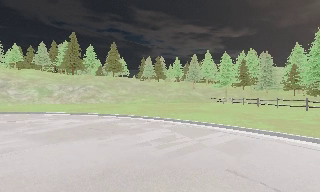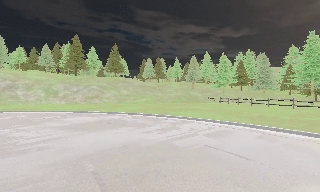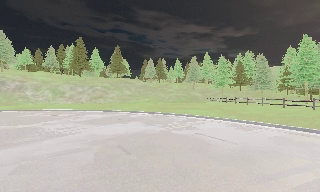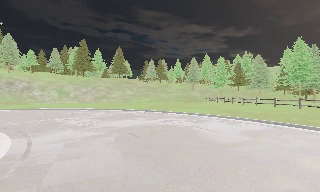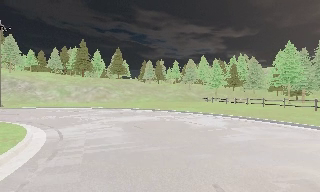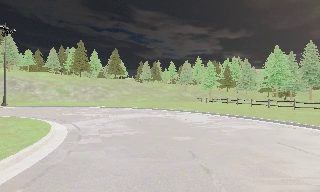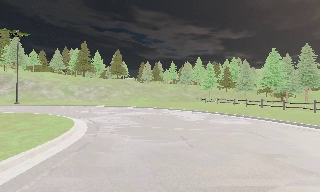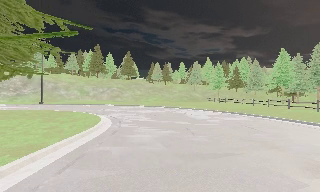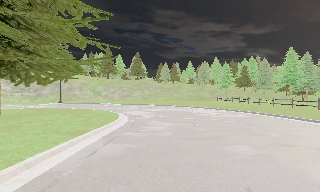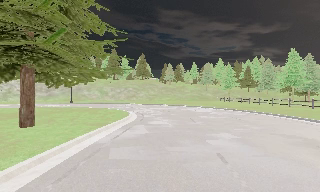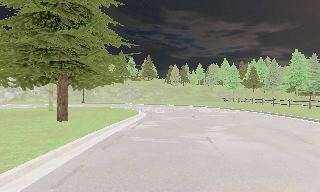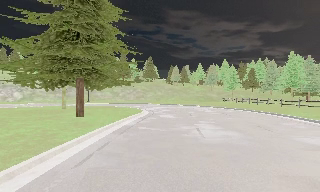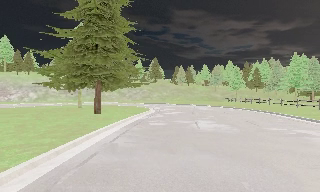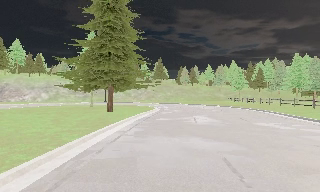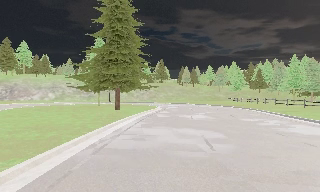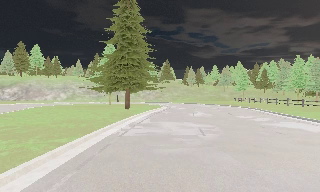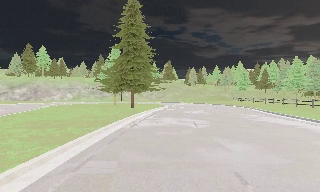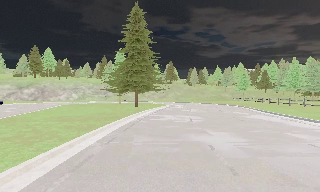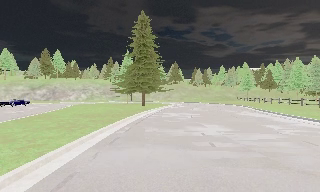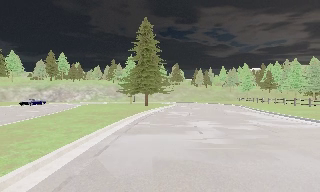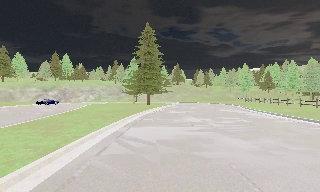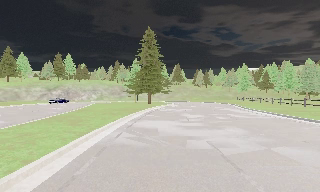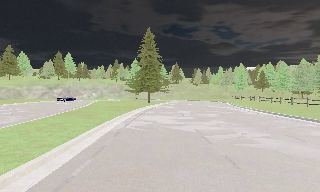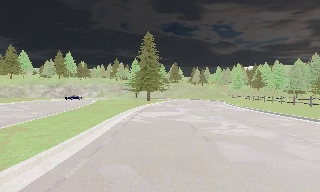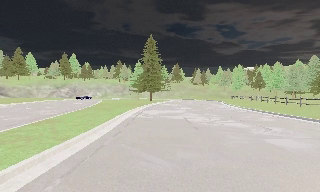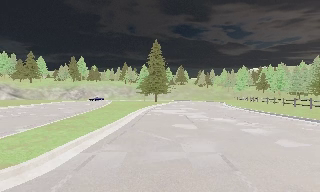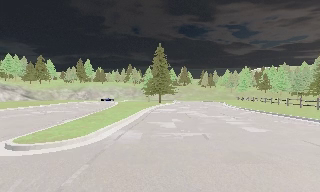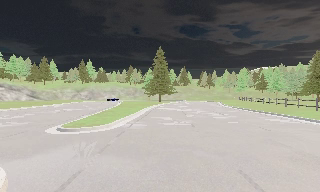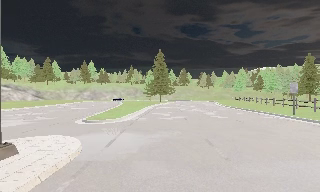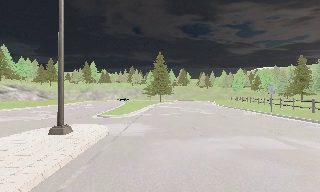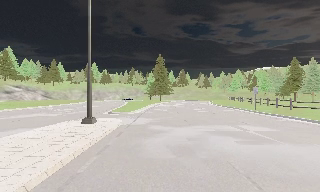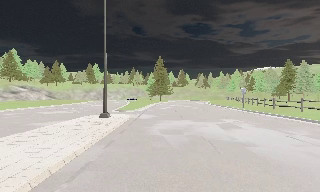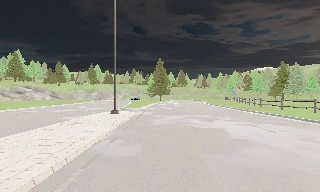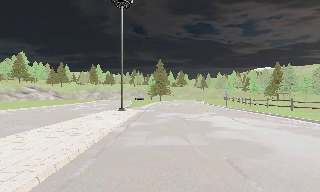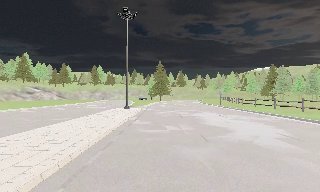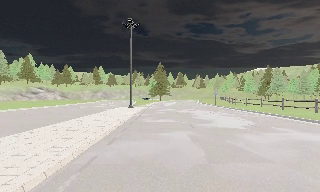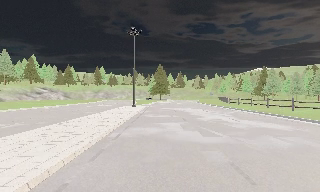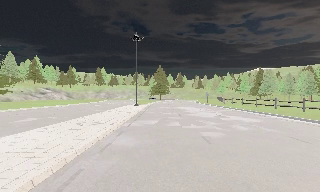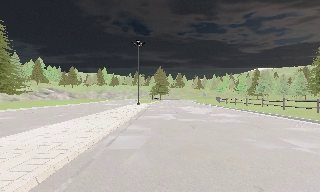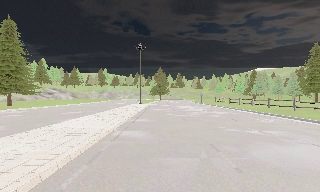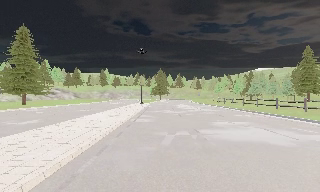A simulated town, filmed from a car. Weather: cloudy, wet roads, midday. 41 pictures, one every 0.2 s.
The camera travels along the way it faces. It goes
backward.
0.0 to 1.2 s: The camera travels backward, about 11 m, so what stands in front gets smaller.
1.2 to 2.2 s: The camera pans to its left, which is counterclockwise from overhead, by about 10 degrees. It travels backward, about 9 m, so what stands in front gets smaller.
2.2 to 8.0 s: The camera swings to its left by about 15 degrees, and the scene slides to the right. It travels backward, about 65 m, so what stands in front gets smaller.
The film runs backward here.
